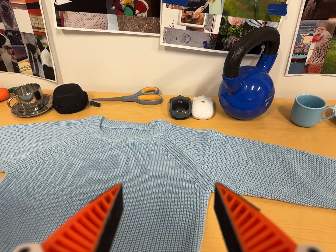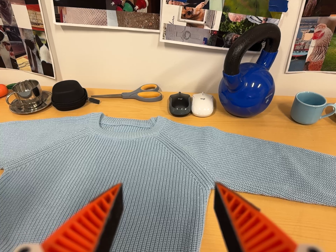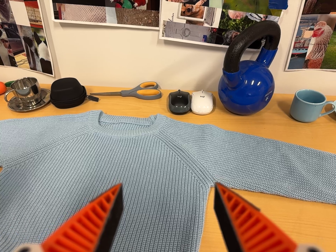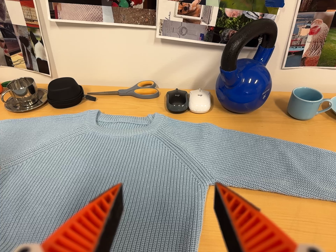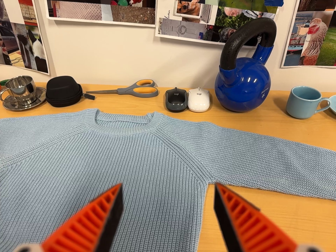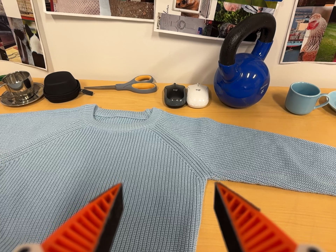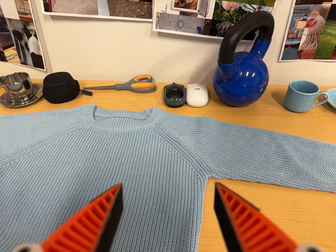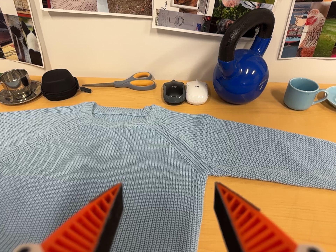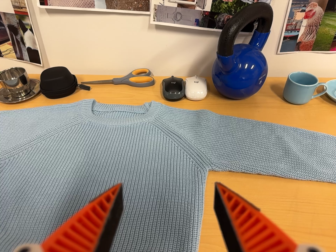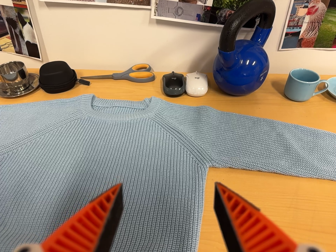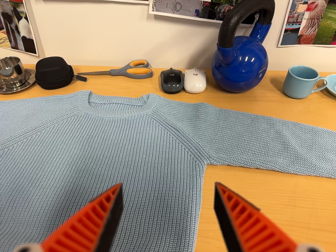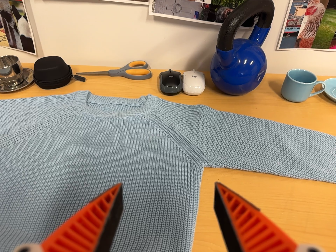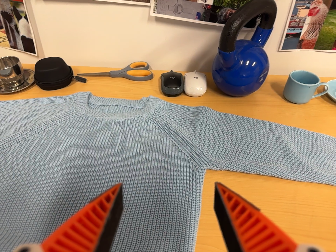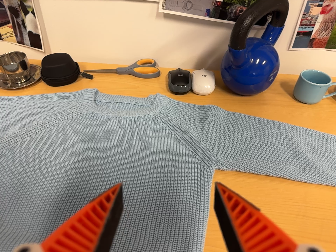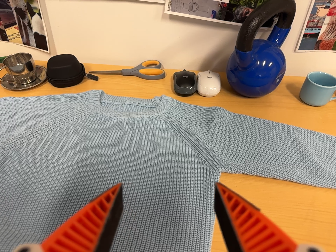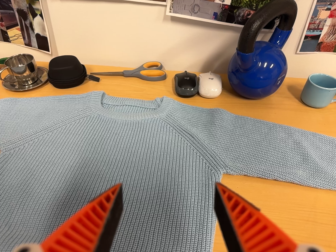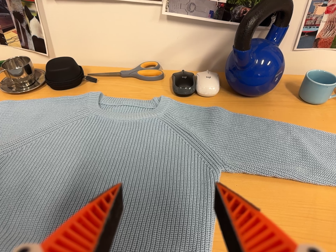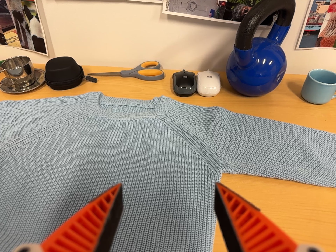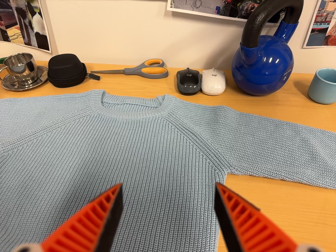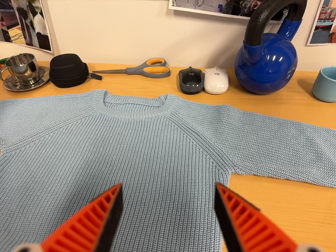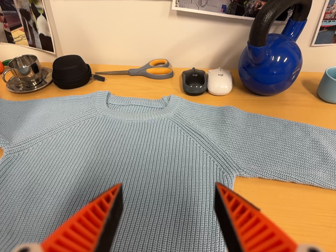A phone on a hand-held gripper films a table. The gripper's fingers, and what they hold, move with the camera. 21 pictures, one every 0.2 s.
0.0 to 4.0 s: The camera travels forward, about 6 cm, so what stands in front looms larger.
The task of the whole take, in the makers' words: left arm across.
The film runs forward here.
